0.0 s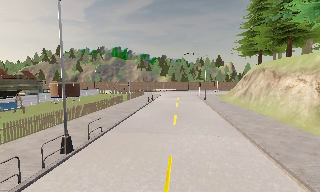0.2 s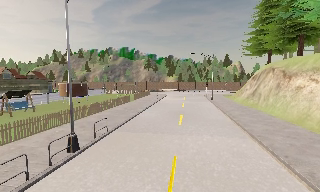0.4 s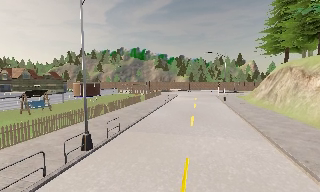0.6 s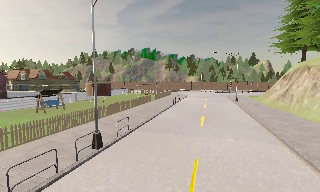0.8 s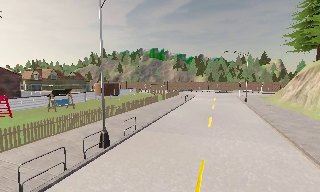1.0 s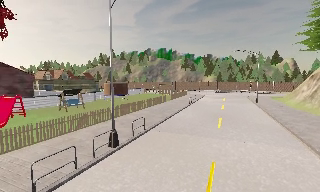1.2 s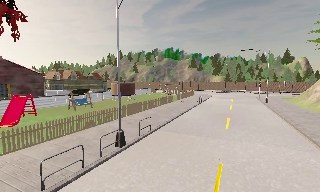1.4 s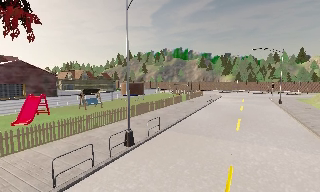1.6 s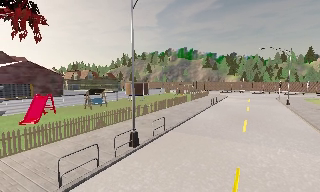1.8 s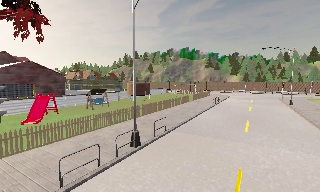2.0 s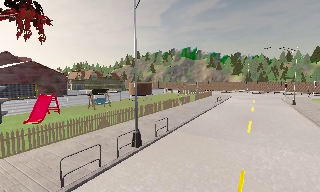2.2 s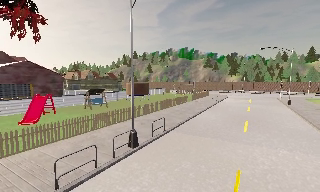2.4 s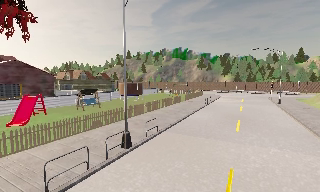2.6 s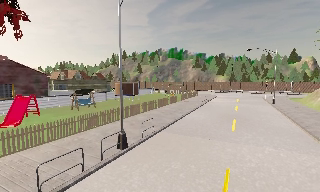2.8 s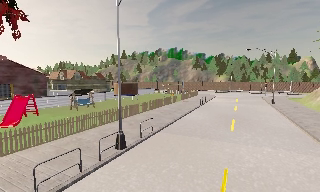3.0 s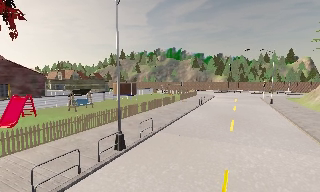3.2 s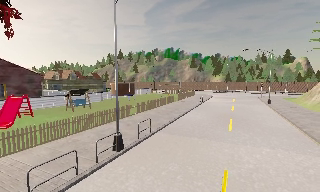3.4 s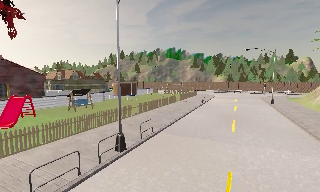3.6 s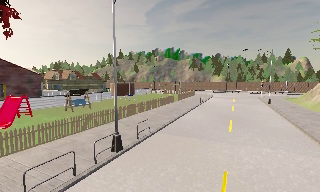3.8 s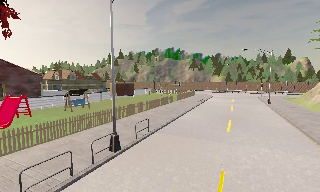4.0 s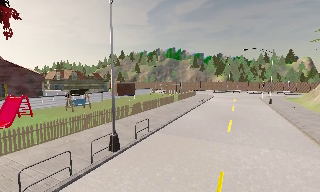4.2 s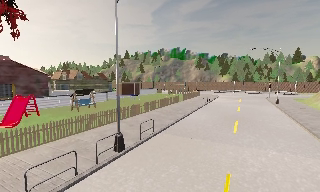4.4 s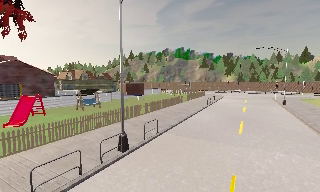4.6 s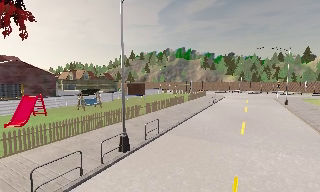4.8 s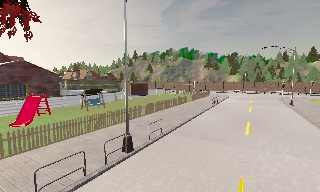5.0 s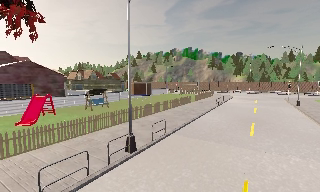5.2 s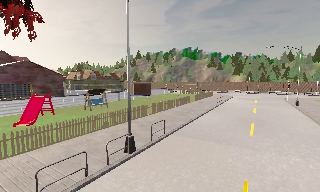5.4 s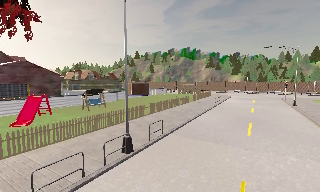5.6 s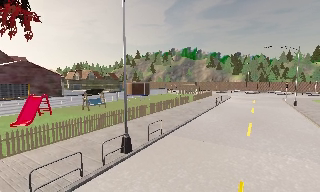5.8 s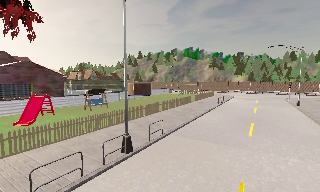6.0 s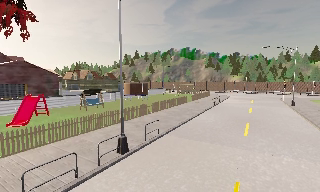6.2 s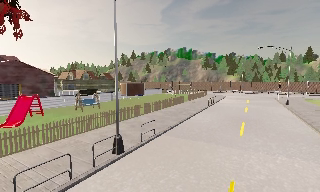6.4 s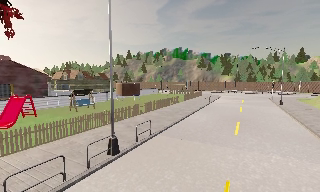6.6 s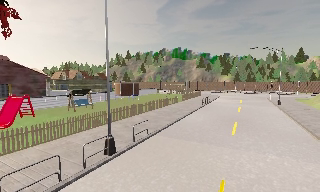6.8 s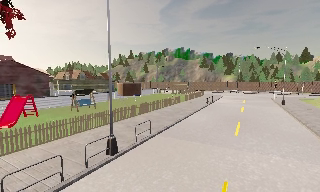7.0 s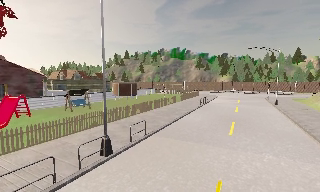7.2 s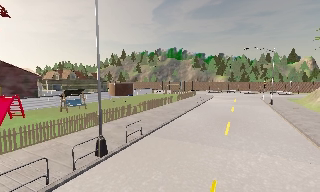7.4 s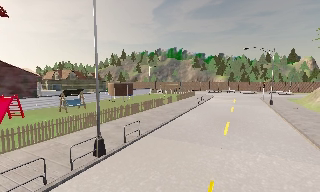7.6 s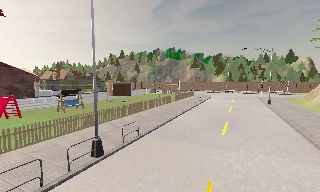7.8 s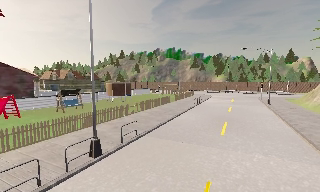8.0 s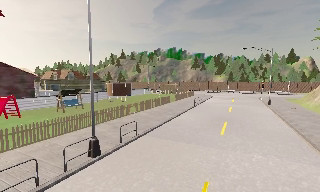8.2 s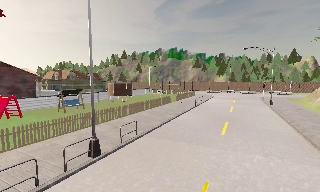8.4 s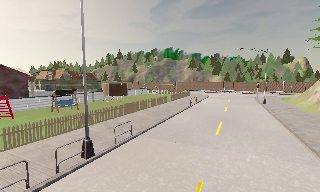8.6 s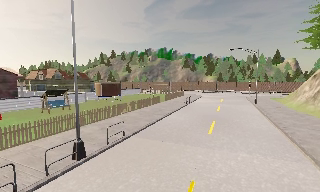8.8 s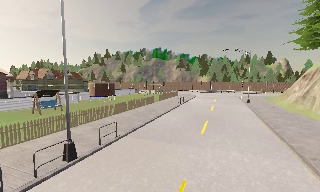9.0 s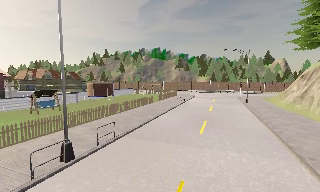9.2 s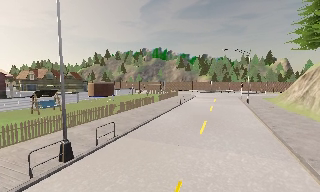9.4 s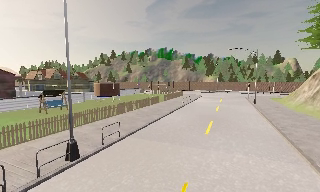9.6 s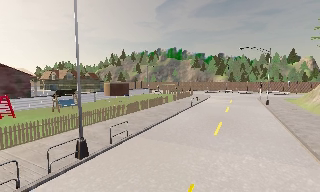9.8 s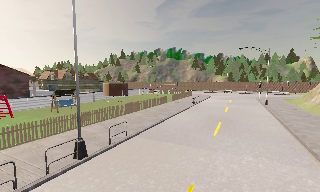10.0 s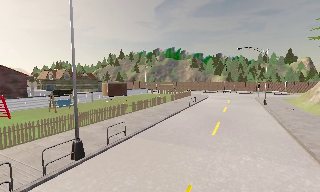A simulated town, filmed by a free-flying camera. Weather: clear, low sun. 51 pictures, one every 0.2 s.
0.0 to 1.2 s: The scene slides to the right, as the camera pans about 20 degrees to its left.
1.2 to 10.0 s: The camera travels to its right and forward, about 2 m, so close, fixed things drift to the left.
The film runs forward here.
